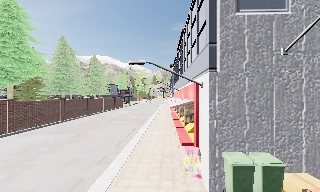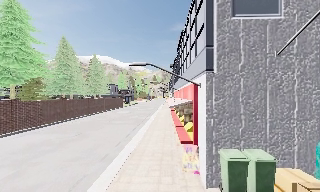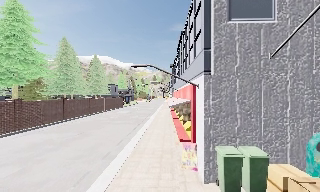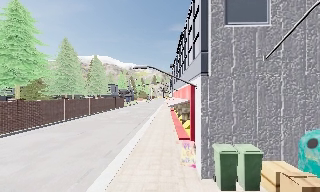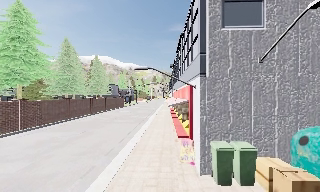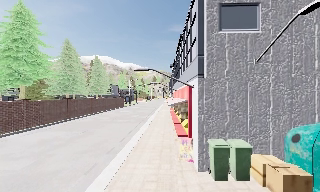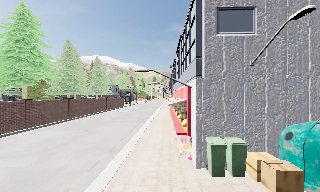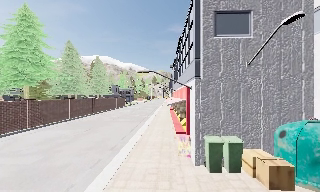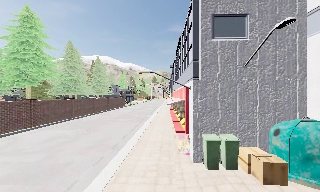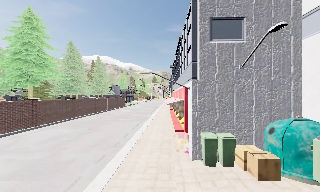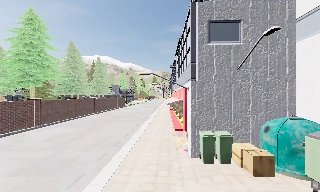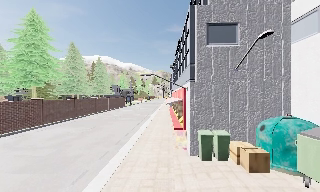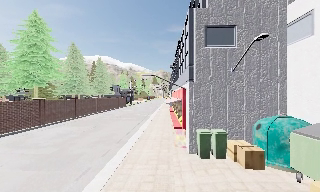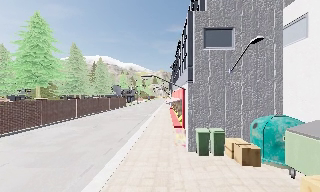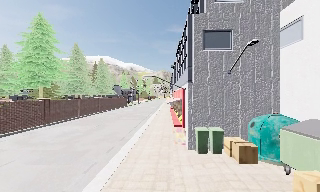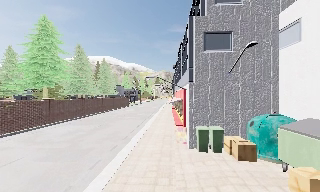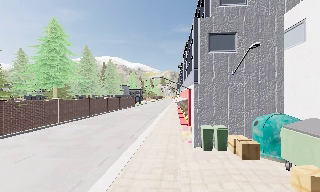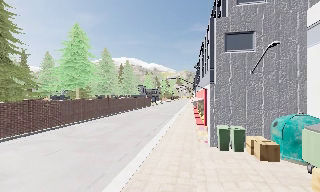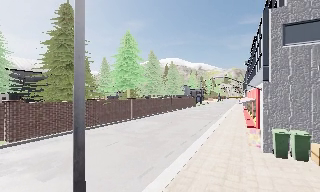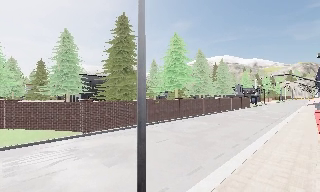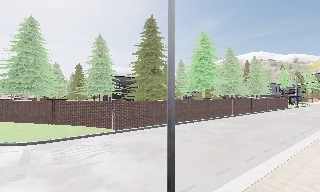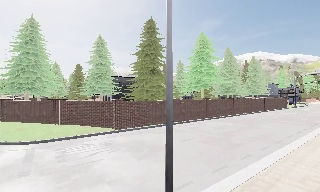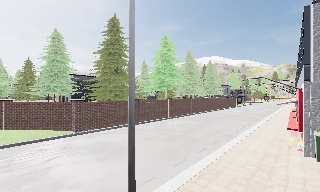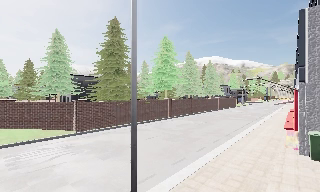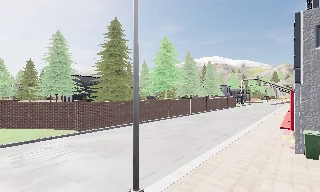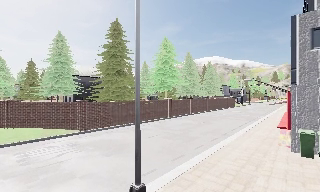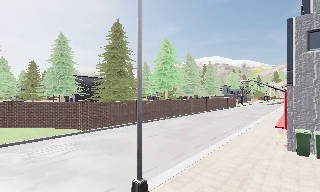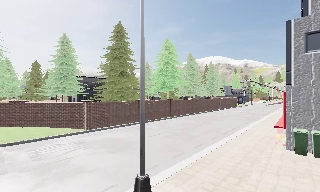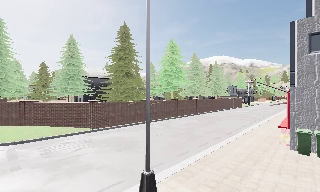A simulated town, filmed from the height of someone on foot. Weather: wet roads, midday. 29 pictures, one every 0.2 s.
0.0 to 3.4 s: The camera travels backward, about 4 m, so what stands in front gets smaller.
3.4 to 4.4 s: The camera pans to its left, which is counterclockwise from overhead, by about 30 degrees. It travels backward, about 1 m, so what stands in front gets smaller.
4.4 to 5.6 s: The camera travels backward, about 1.5 m, so what stands in front gets smaller.
The film runs backward here.
